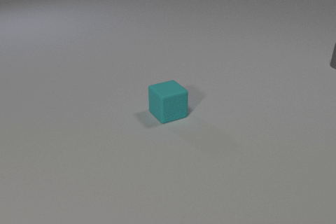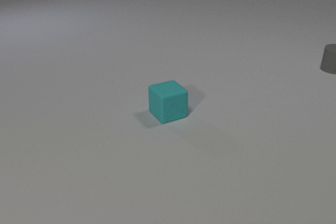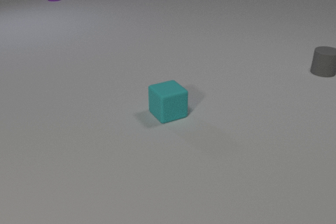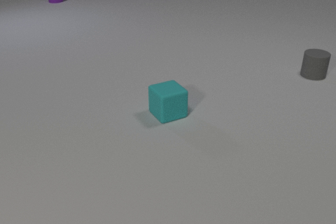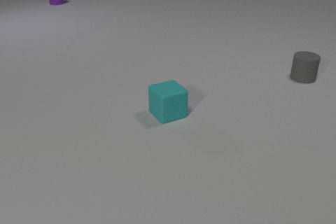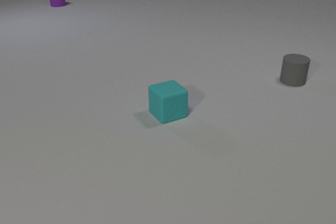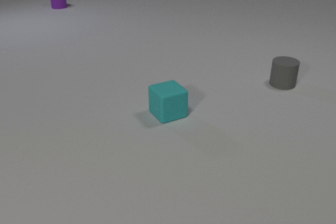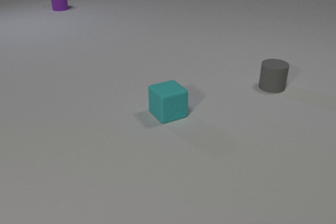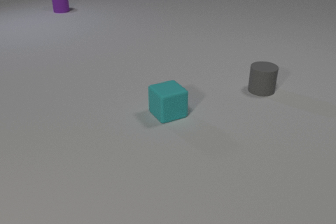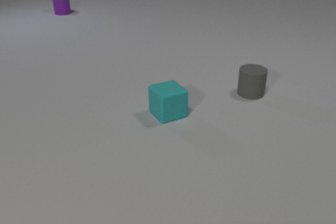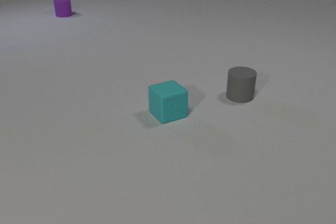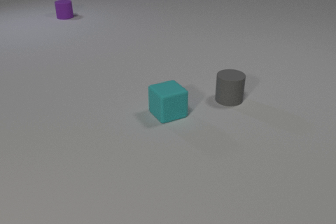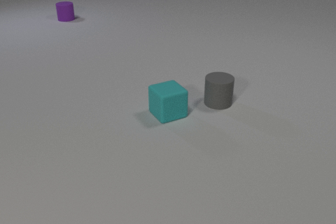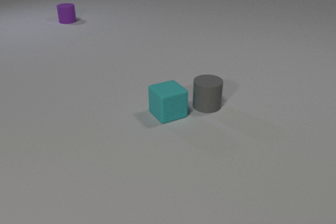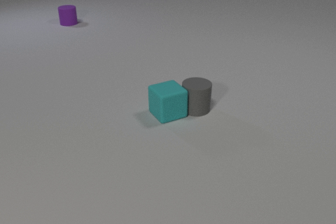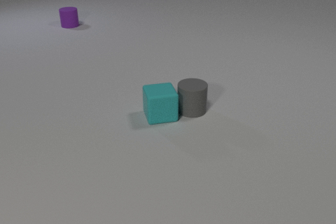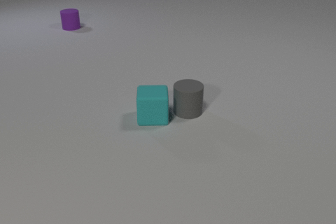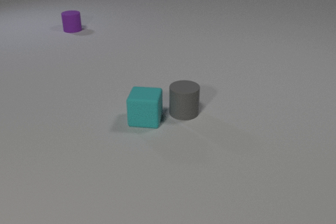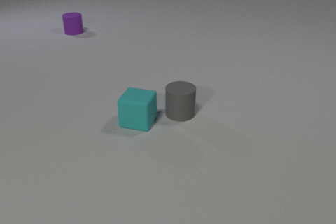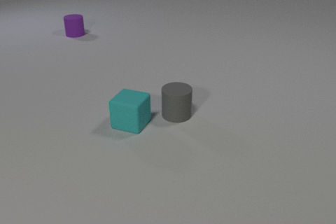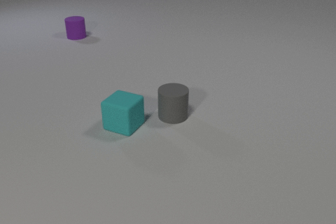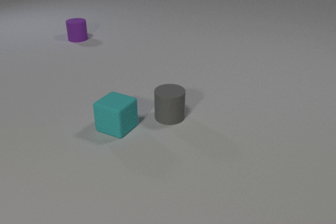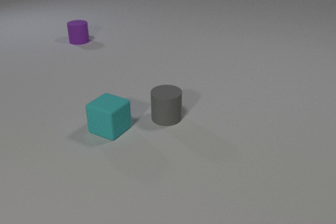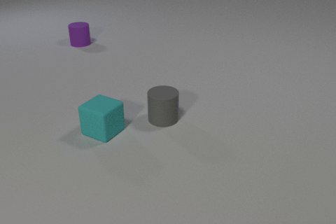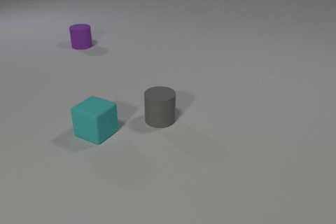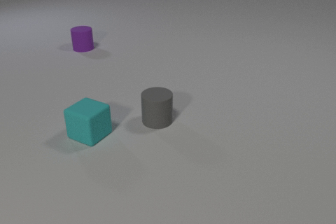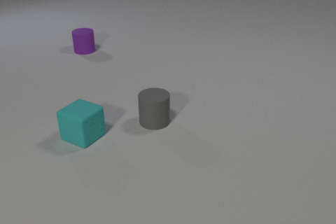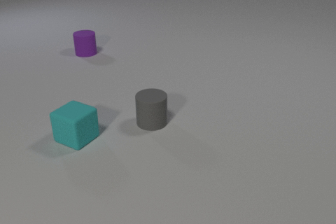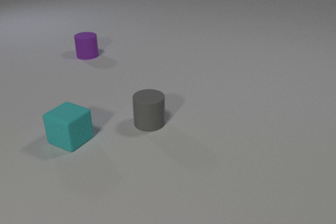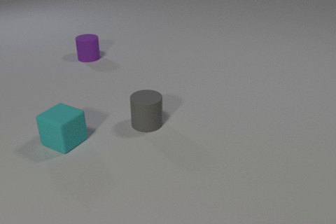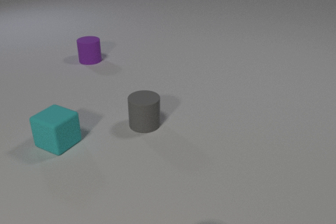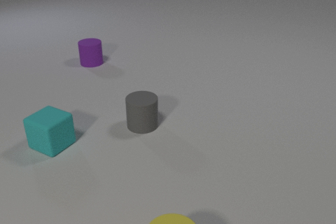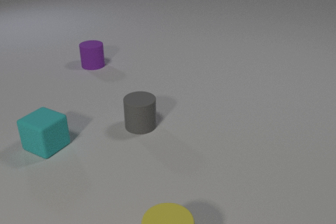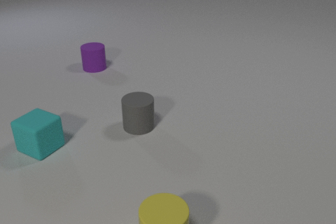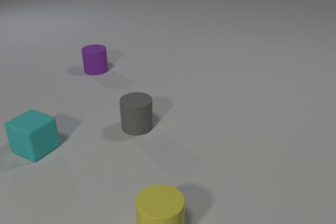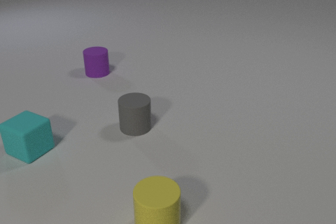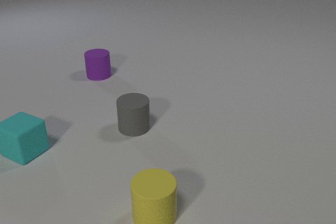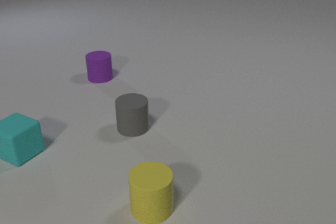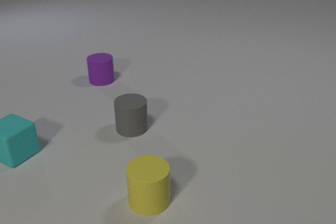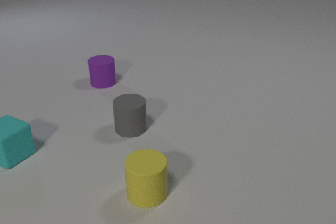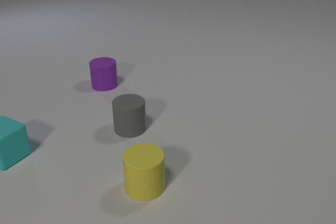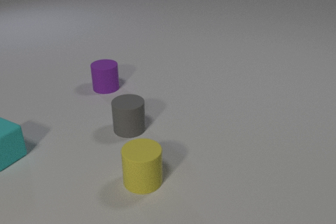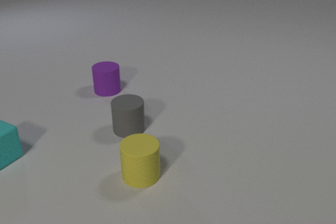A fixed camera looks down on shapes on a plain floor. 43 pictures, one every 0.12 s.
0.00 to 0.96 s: The gray rubber cylinder slides toward the camera and to the left. The purple rubber cylinder comes in at the top edge, slides toward the camera.
0.96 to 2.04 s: The gray rubber cylinder slides to the left and toward the camera. The cyan rubber cube slides to the left and toward the camera, spins so that its near face slides to the left, clockwise seen from above. The purple rubber cylinder slides toward the camera. The gray rubber cylinder and the cyan rubber cube collide.
2.04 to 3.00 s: The gray rubber cylinder slides to the left and toward the camera. The cyan rubber cube slides to the left, spins so that its near face slides to the left, clockwise seen from above. The purple rubber cylinder slides toward the camera.
3.00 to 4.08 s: The gray rubber cylinder slides to the left and toward the camera. The cyan rubber cube slides to the left. The yellow rubber cylinder comes in at the bottom edge, slides away from the camera. The purple rubber cylinder slides toward the camera.
4.08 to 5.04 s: The gray rubber cylinder slides to the left. The cyan rubber cube slides to the left. The yellow rubber cylinder slides away from the camera. The purple rubber cylinder slides toward the camera.
Are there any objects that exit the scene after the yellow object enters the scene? no.
What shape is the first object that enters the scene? cylinder.
What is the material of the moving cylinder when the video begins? rubber.
